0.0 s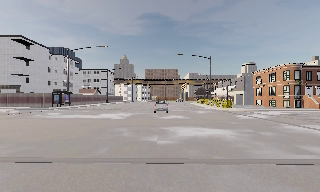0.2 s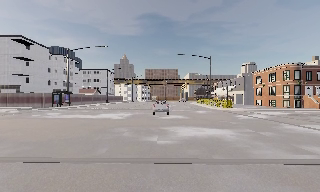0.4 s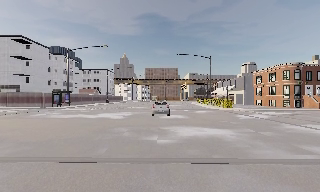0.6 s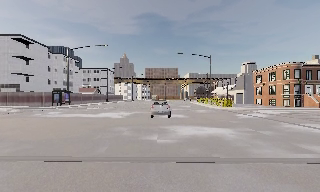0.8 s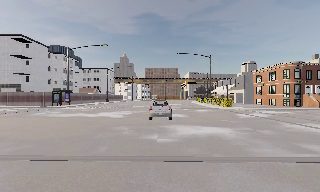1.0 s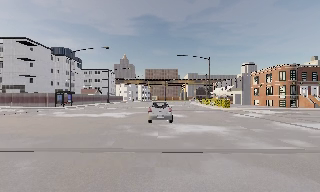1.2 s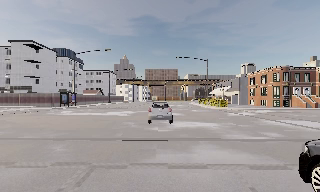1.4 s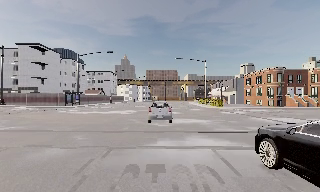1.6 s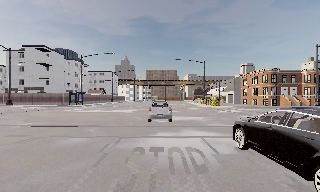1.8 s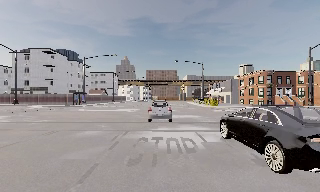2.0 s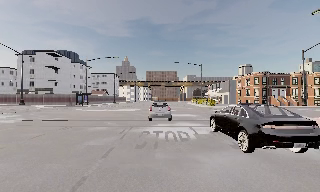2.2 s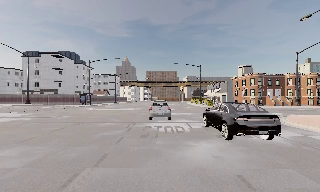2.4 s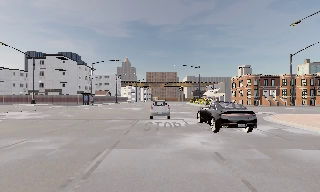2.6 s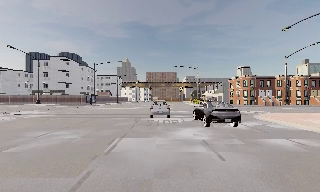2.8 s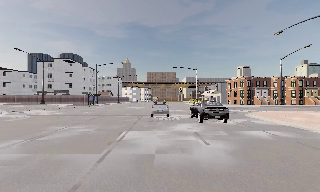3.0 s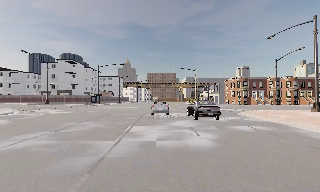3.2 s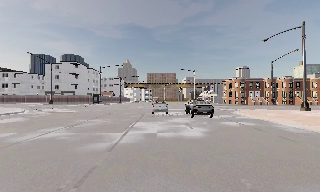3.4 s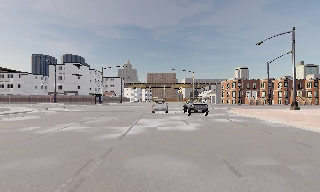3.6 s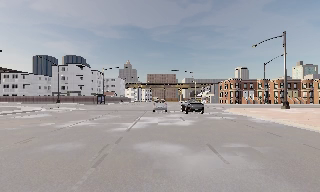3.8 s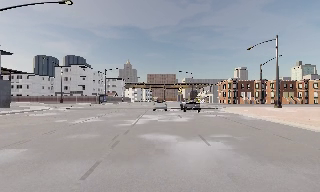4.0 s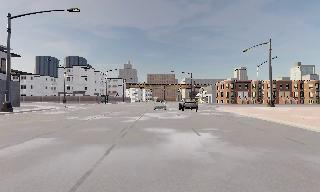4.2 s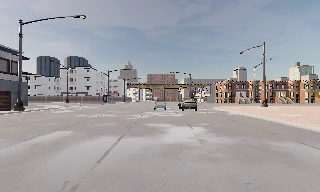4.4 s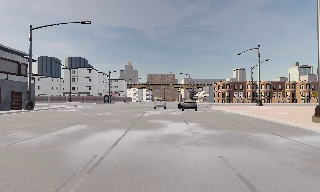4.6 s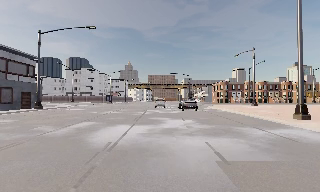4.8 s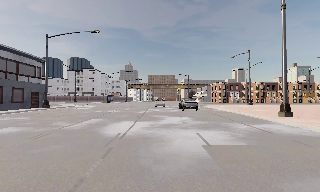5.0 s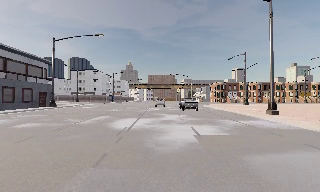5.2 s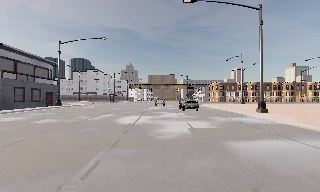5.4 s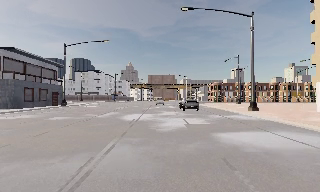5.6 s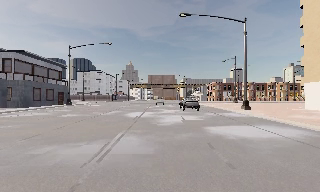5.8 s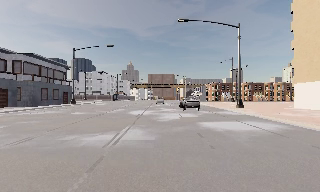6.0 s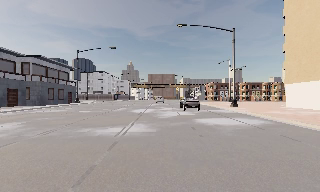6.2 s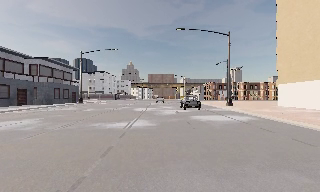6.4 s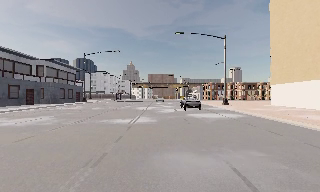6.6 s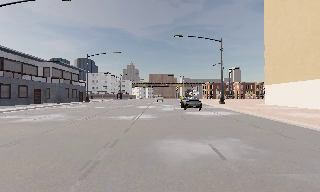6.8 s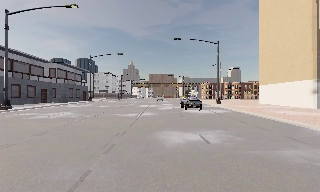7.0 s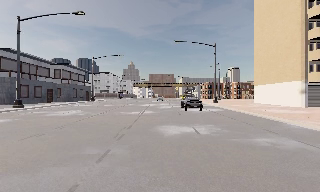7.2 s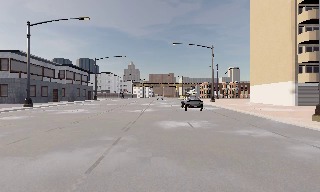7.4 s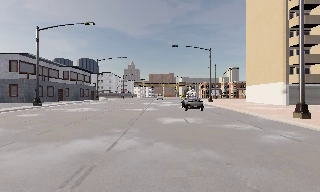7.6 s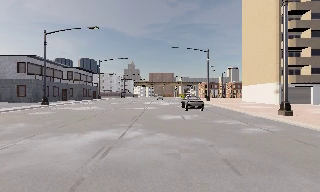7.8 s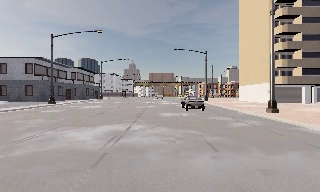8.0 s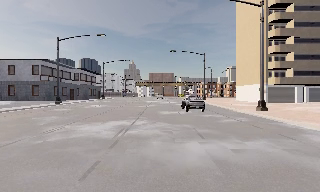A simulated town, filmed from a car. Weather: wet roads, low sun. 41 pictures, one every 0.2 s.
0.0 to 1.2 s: The camera travels backward, about 2 m, so what stands in front gets smaller. It gains speed.
1.2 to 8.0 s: The camera travels backward, about 50 m, so what stands in front gets smaller.
The film runs backward here.
